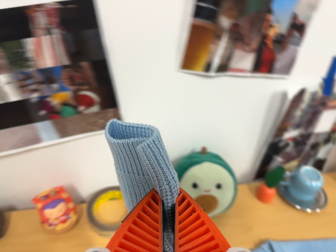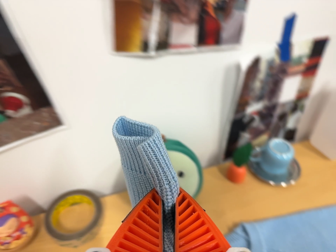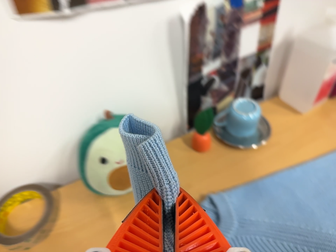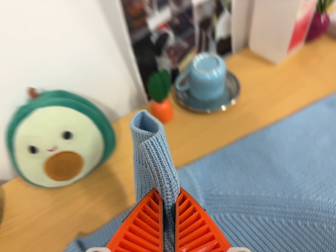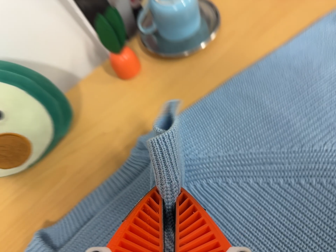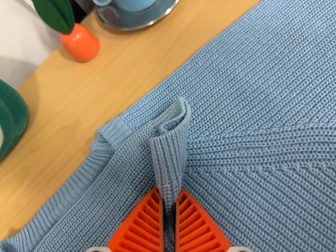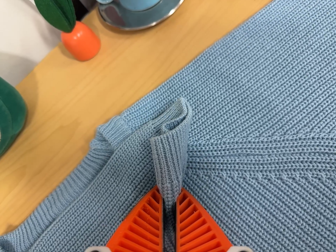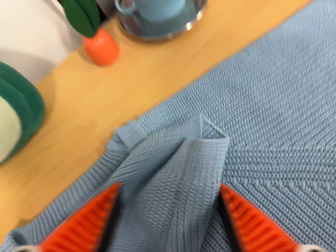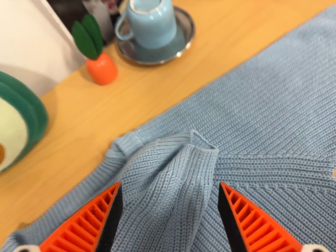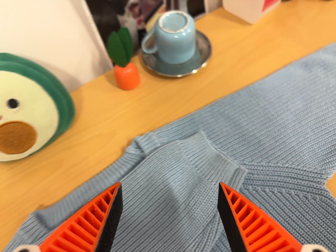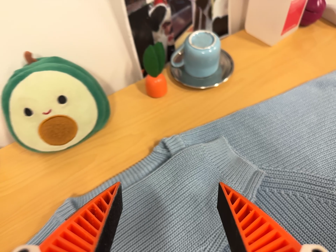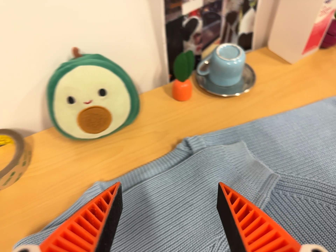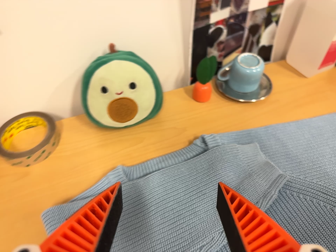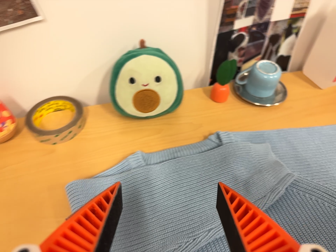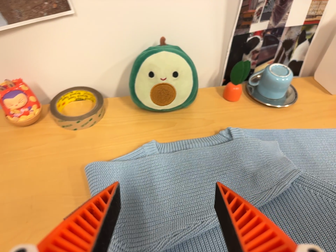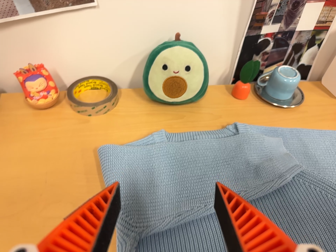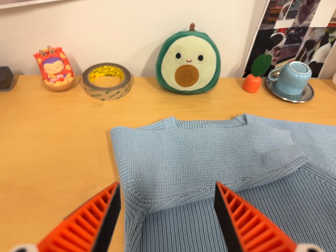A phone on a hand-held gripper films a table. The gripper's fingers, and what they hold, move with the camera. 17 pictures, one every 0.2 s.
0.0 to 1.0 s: The camera travels to its right and forward, about 38 cm, so close, fixed things drift to the left. Its aim tips toward the bottom of its view by about 30 degrees, and the scene shifts upward. It rolls about its line of sight by about 35 degrees, and the scene rotates counterclockwise.
1.0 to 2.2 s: The camera travels backward, to its left and toward the bottom of its view, about 20 cm, so what stands in front gets smaller. Its aim tips toward the top of its view by about 15 degrees. It rolls about its line of sight by about 20 degrees, and the scene rotates clockwise.
2.2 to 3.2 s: The camera travels backward, toward the bottom of its view and to its left, about 18 cm, so what stands in front gets smaller. It rolls about its line of sight by about 20 degrees, and the scene rotates clockwise.
The film runs forward here.
